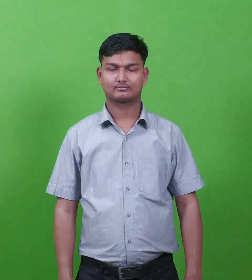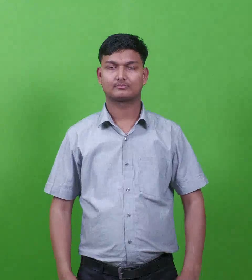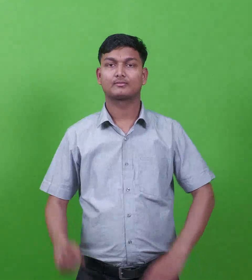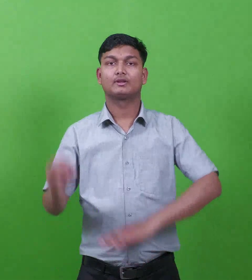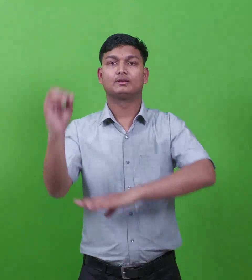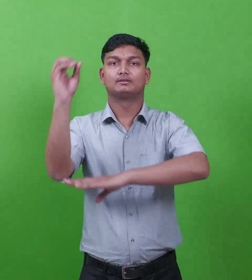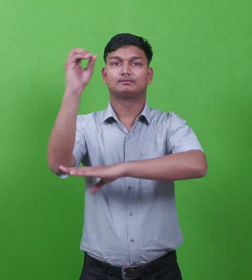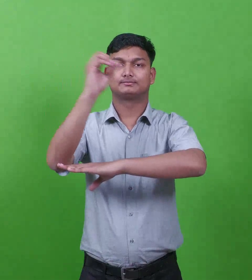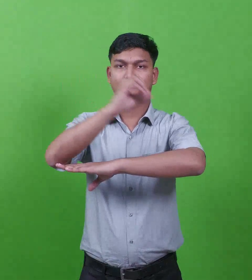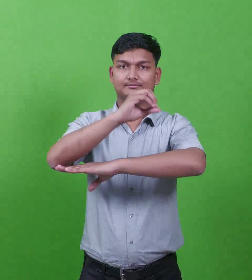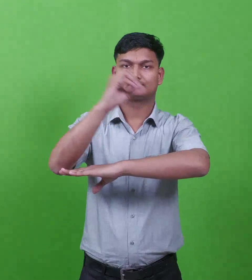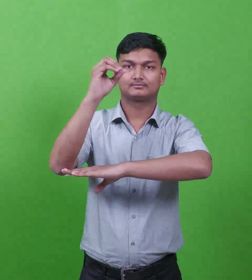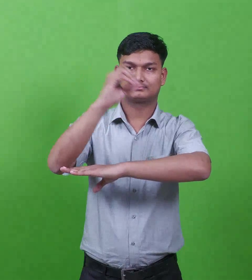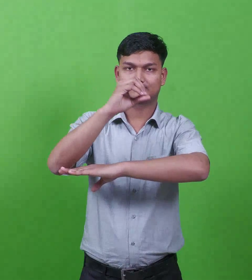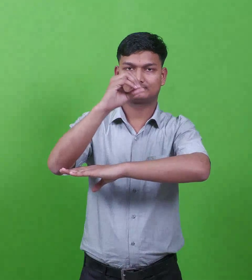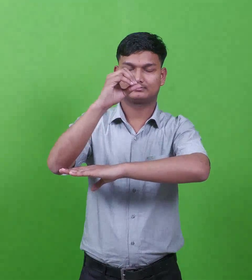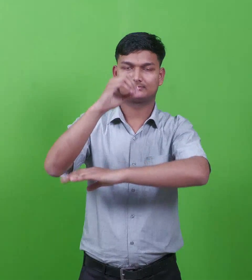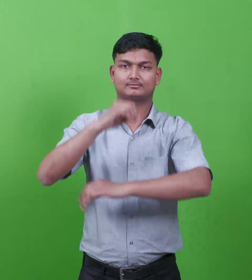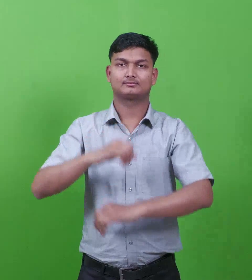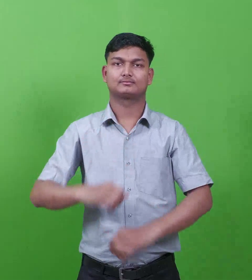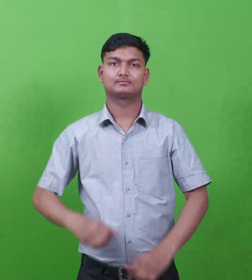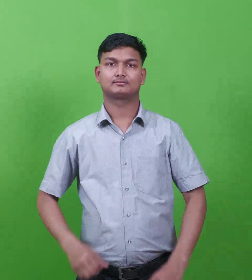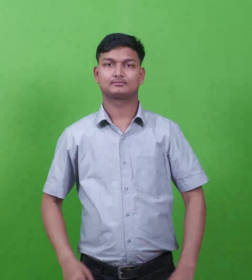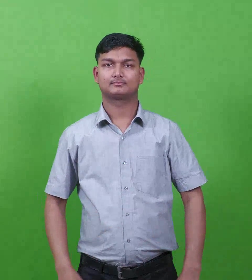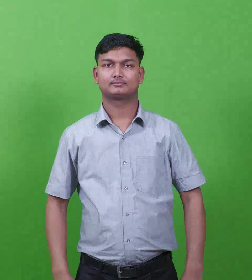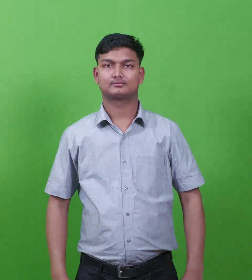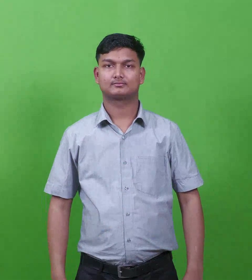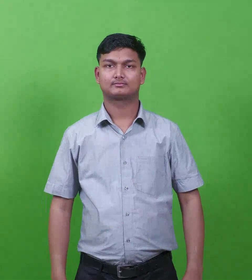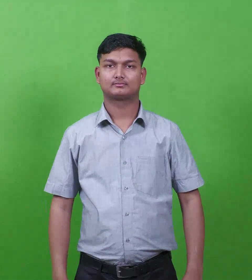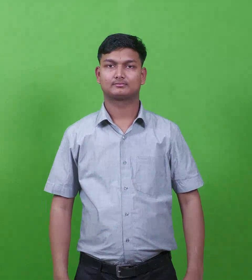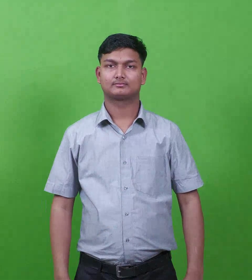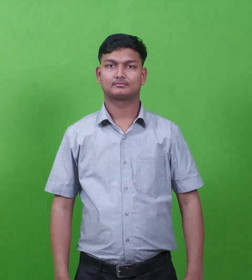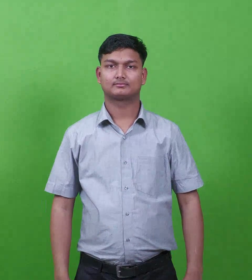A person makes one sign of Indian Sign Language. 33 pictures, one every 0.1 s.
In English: lebanon
